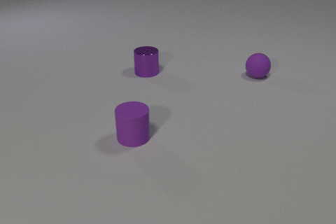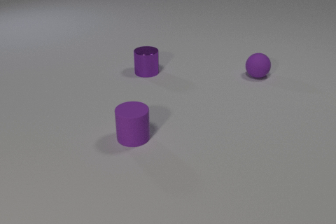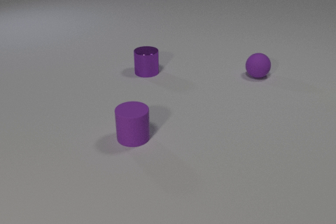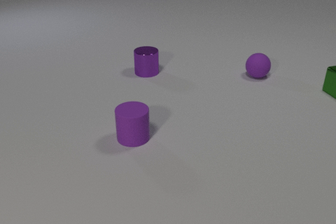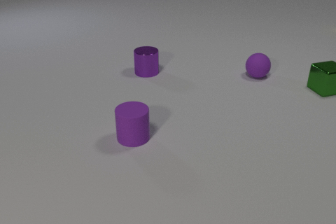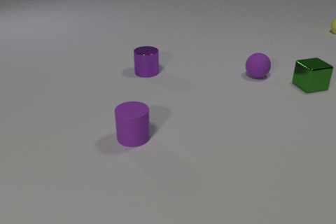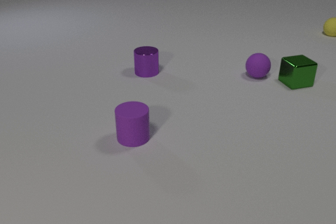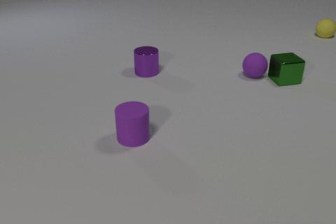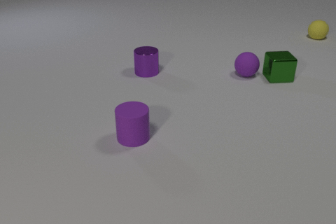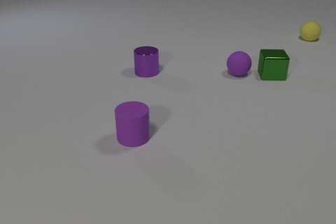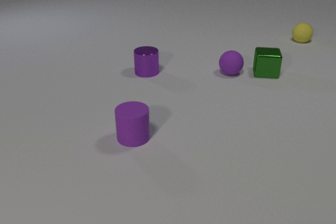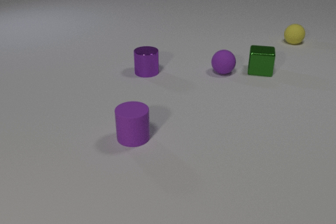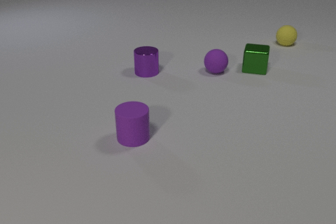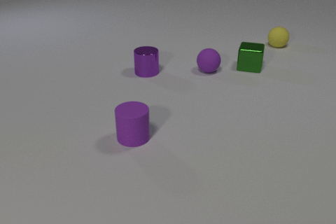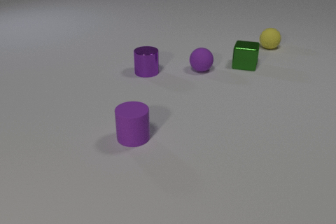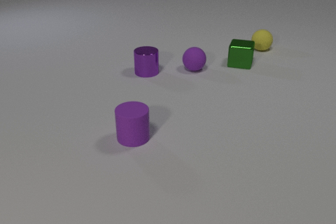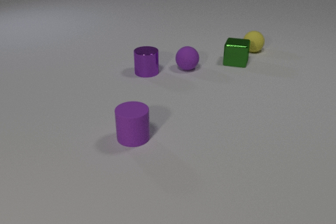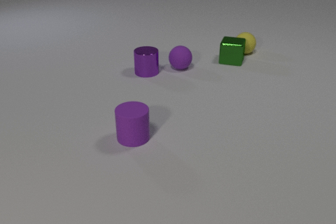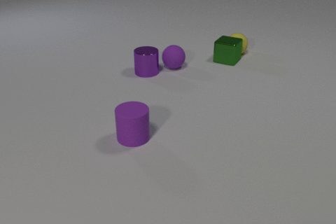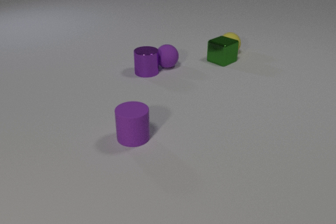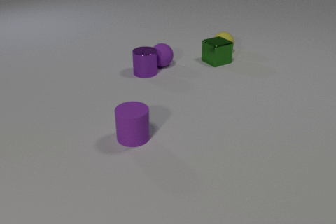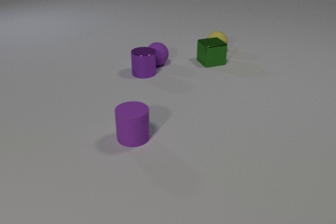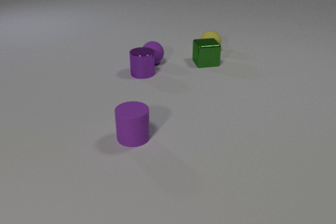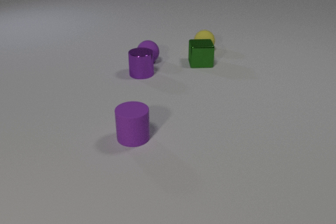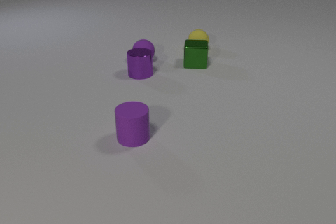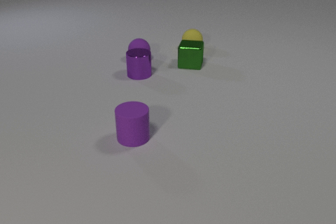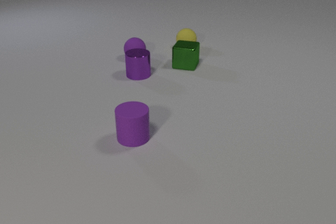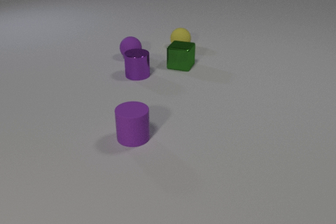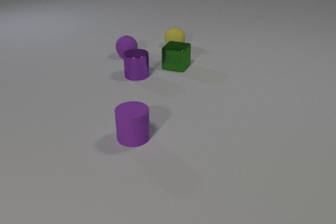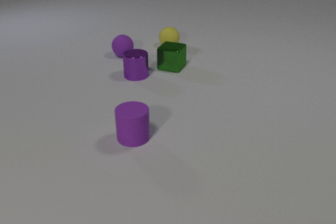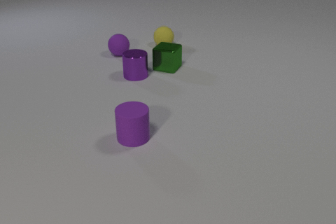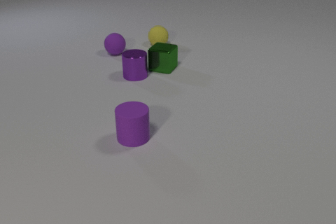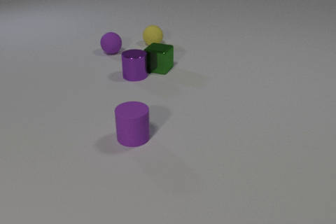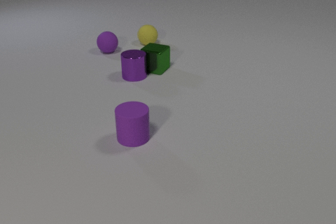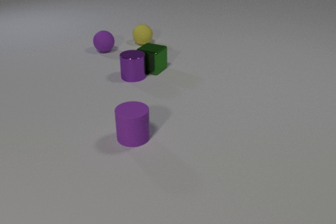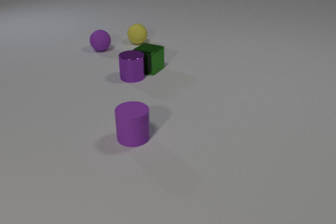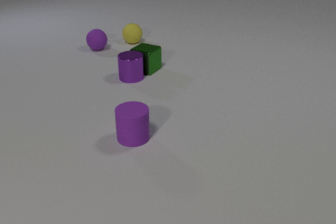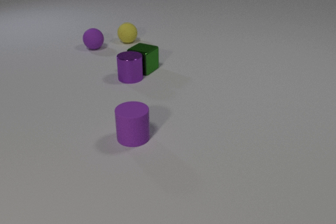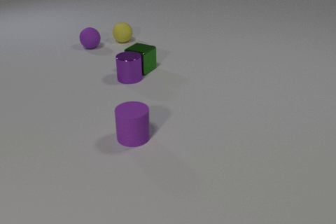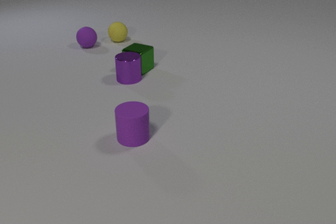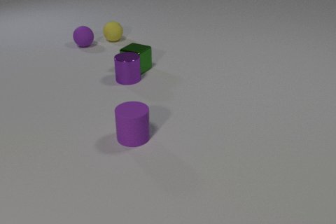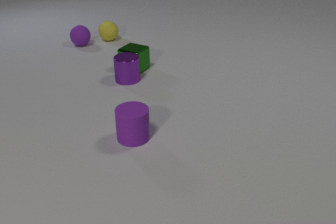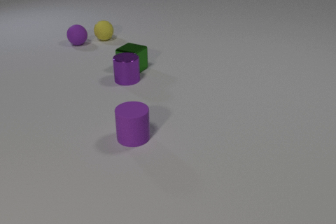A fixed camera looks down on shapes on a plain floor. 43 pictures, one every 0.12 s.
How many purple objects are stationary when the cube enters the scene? 3.
How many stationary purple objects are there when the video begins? 3.
What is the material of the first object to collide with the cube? rubber.
0.00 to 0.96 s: The green metal cube comes in at the right edge, slides to the left. The purple rubber sphere rolls to the left. The yellow rubber sphere comes in at the right edge, rolls toward the camera and to the left. The green metal cube and the purple rubber sphere collide.
0.96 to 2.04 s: The green metal cube slides to the left and away from the camera, spins so that its near face slides to the left, clockwise seen from above. The purple rubber sphere rolls to the left. The yellow rubber sphere rolls to the left and toward the camera.
2.04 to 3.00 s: The green metal cube slides to the left, spins so that its near face slides to the left, clockwise seen from above. The purple rubber sphere rolls to the left and away from the camera. The yellow rubber sphere rolls to the left. The purple metal cylinder slides to the left and toward the camera. The green metal cube and the yellow rubber sphere collide. The purple rubber sphere and the purple metal cylinder collide.
3.00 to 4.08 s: The green metal cube slides to the left. The purple rubber sphere rolls to the left and away from the camera. The yellow rubber sphere rolls to the left. The purple metal cylinder slides to the left. The green metal cube and the purple metal cylinder collide.
4.08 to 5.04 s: The green metal cube slides to the left. The purple rubber sphere rolls to the left and away from the camera. The yellow rubber sphere rolls to the left and away from the camera. The purple metal cylinder slides toward the camera and to the left.
